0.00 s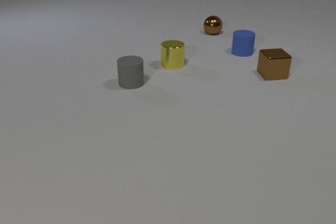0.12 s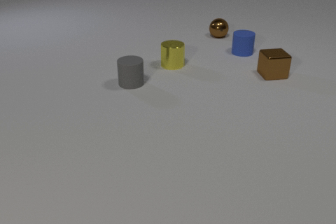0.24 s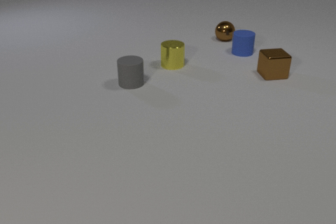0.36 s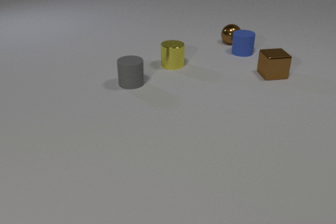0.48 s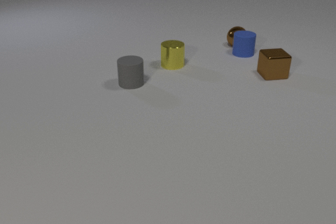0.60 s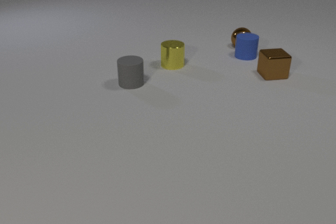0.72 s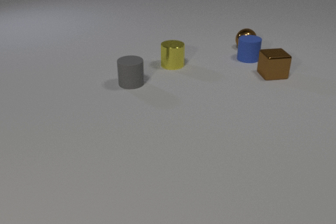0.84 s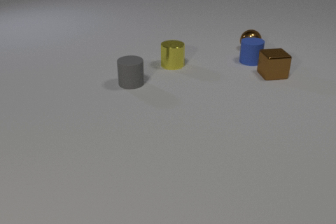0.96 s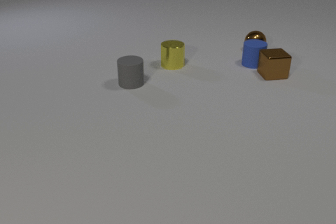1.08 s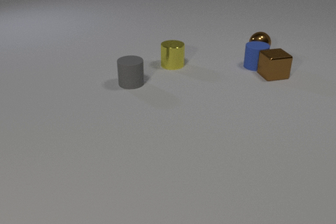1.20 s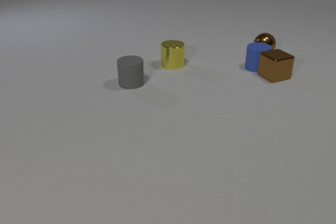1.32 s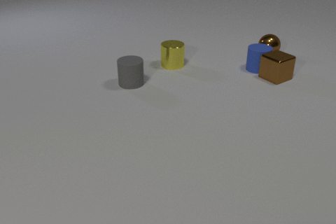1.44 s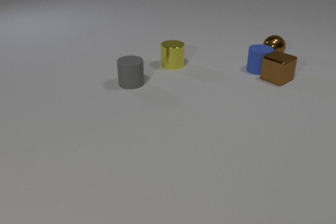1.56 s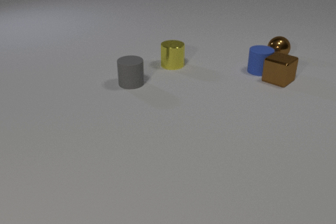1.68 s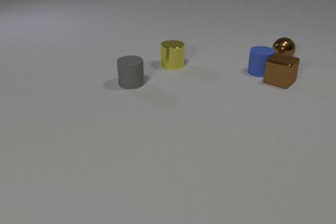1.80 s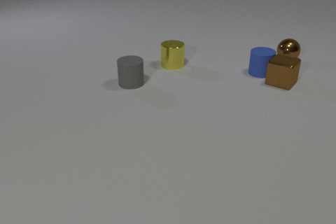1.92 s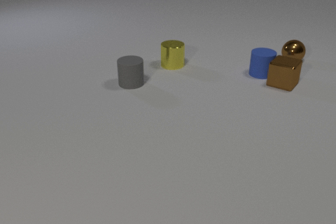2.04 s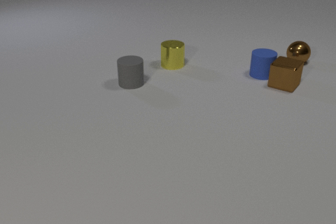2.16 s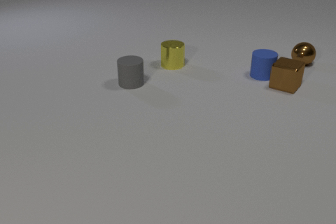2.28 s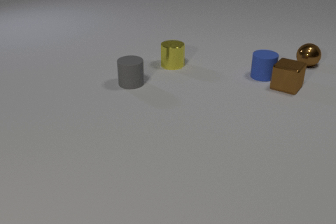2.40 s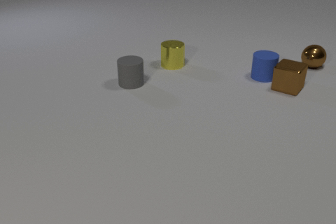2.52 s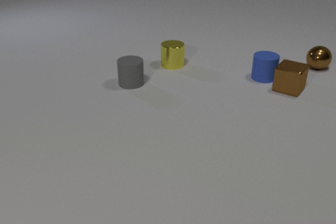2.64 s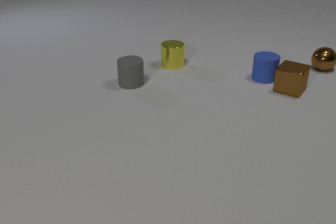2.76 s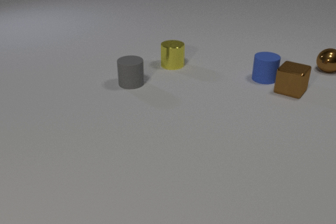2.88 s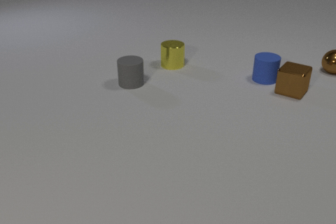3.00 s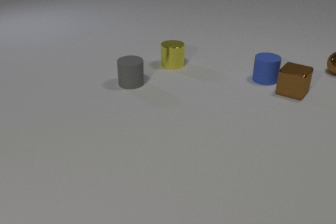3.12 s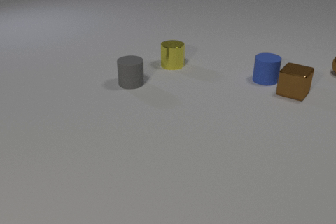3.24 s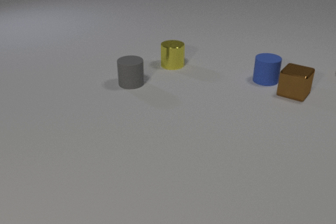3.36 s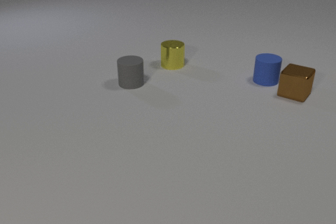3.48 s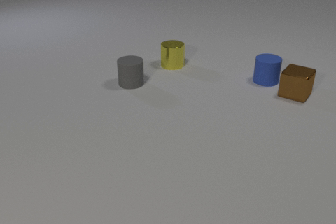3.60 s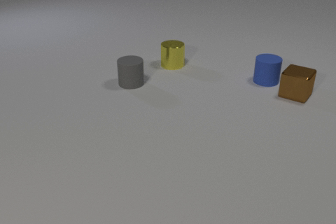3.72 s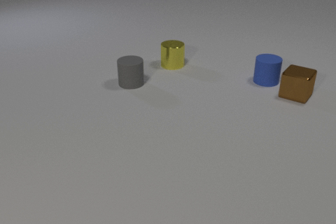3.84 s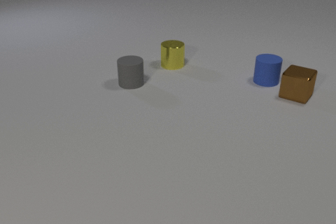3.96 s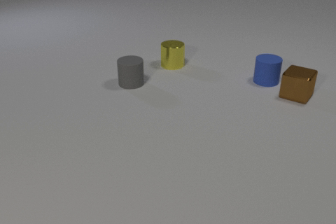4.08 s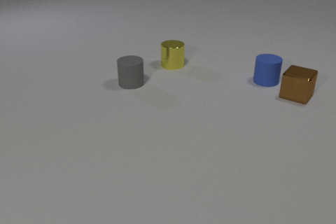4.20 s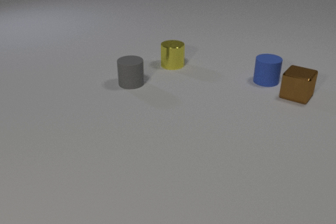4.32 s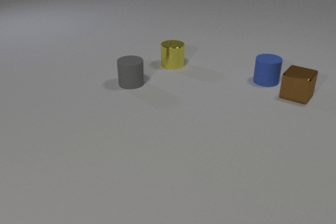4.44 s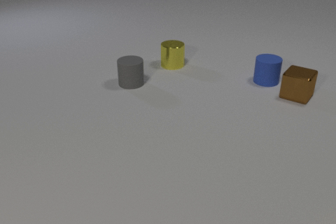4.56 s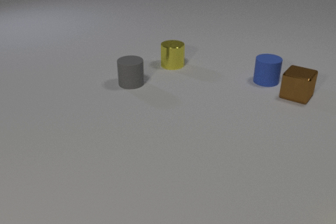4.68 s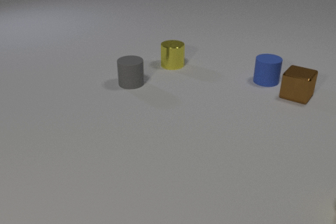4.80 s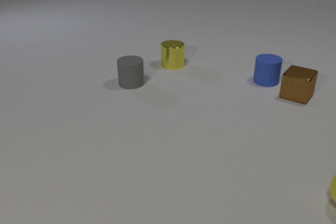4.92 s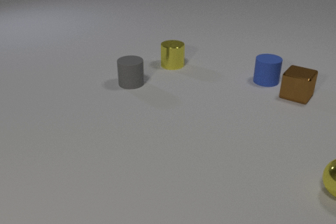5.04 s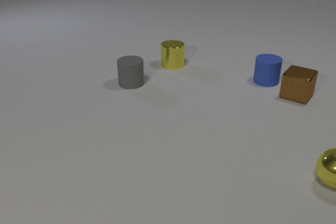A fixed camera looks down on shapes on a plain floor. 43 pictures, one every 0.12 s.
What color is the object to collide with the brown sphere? blue.
What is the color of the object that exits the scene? brown.
How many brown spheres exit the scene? 1.
0.00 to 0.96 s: The brown metal sphere rolls toward the camera and to the right. The blue rubber cylinder slides toward the camera. The brown metal sphere and the blue rubber cylinder collide.
0.96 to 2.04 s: The brown metal sphere rolls to the right and toward the camera. The blue rubber cylinder slides toward the camera. The brown metal cube slides toward the camera and to the right, spins so that its near face slides to the right, counterclockwise seen from above. The blue rubber cylinder and the brown metal cube collide.
2.04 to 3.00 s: The brown metal sphere rolls to the right. The blue rubber cylinder slides toward the camera. The brown metal cube slides toward the camera and to the right.
3.00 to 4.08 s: The brown metal sphere rolls to the right, leaves at the right edge. The brown metal cube slides toward the camera.
4.08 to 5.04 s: The yellow metal sphere comes in at the right edge, rolls away from the camera and to the left.
